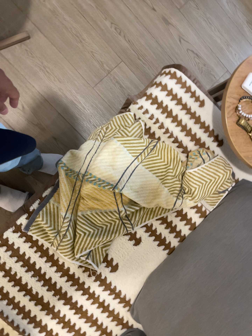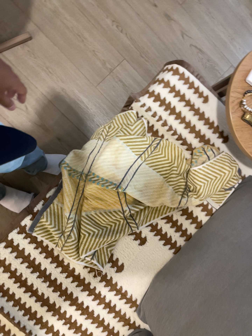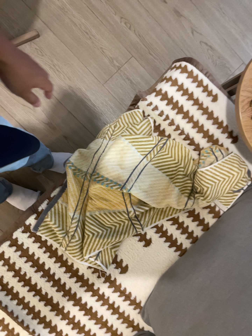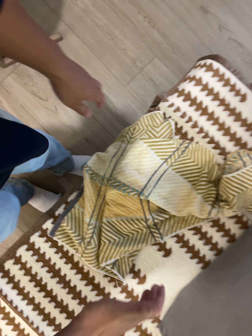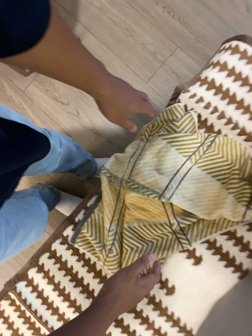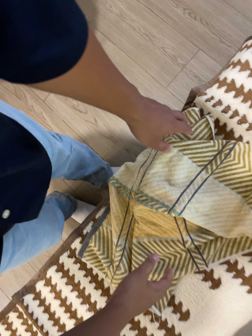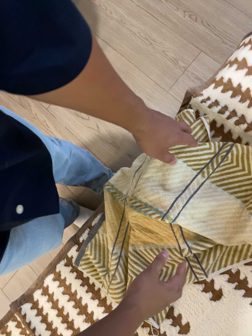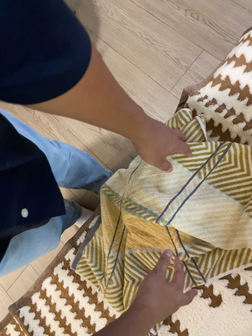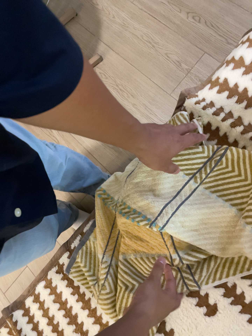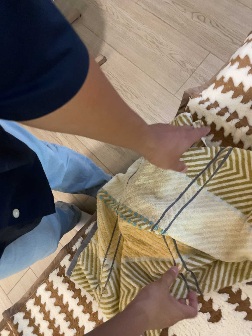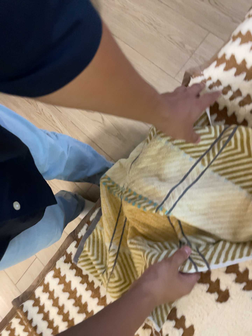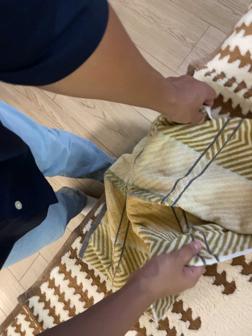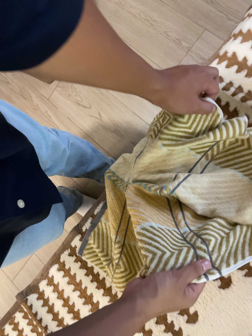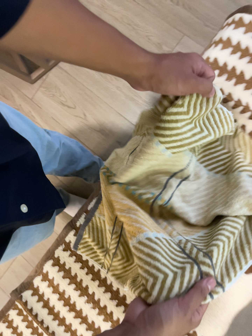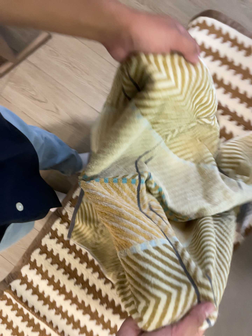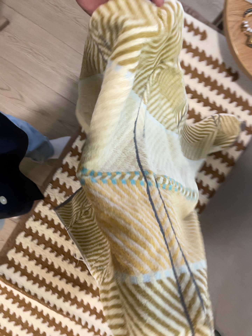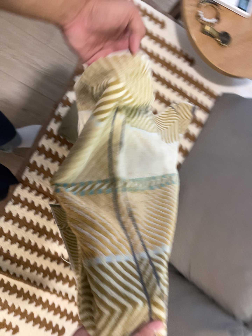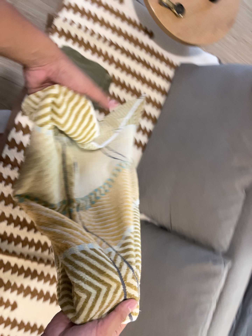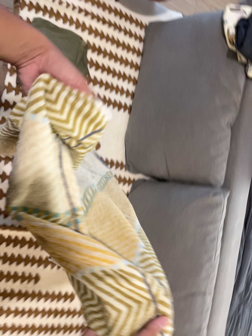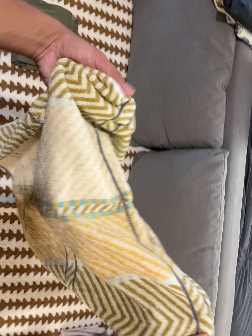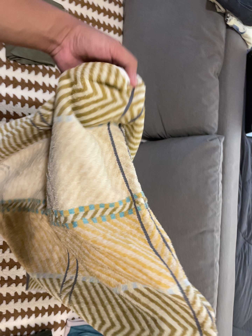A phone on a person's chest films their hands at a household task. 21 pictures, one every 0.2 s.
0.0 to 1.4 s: The camera pans to its left by about 30 degrees. It travels to its right and forward, about 32 cm.
1.4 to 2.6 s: The camera travels to its left, about 7 cm.
2.6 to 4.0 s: The camera pans to its right by about 45 degrees. It travels toward the bottom of its view, backward and to its left, about 60 cm, so close, fixed things drift upward. Its aim tips toward the bottom of its view by about 10 degrees, and the scene shifts upward. It rolls about its line of sight by about 35 degrees, and the scene rotates counterclockwise.
The film runs forward here.
